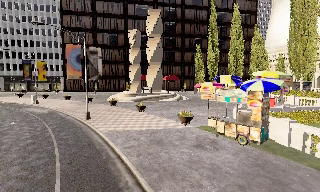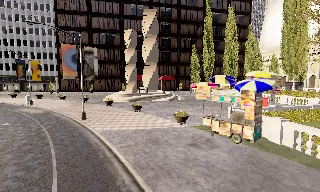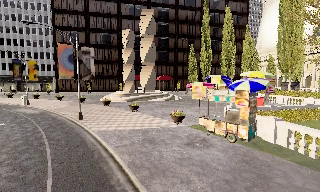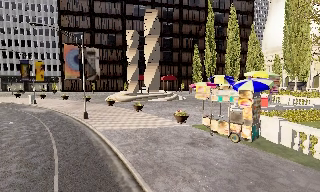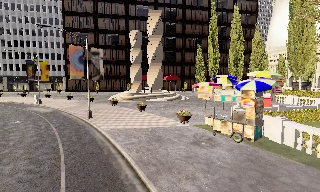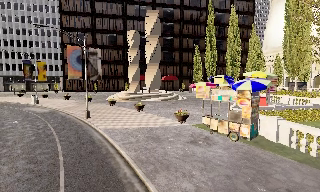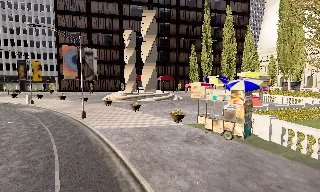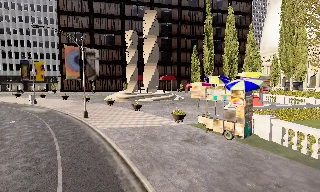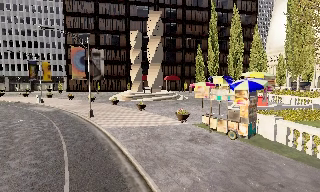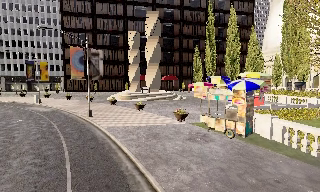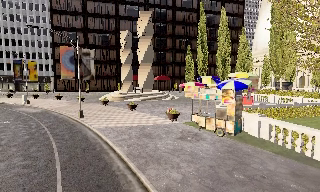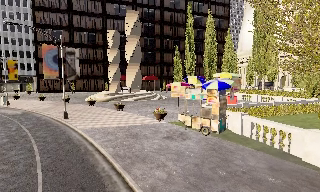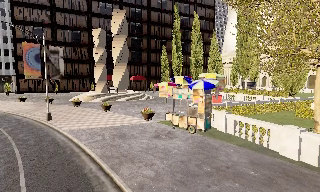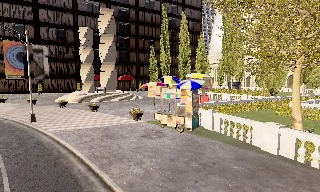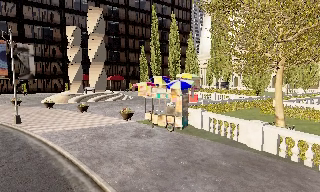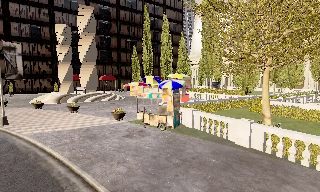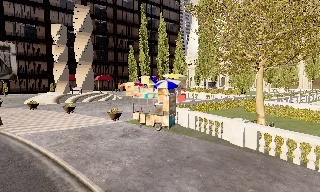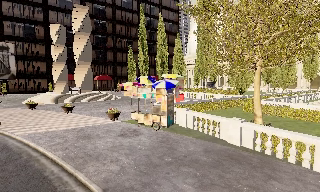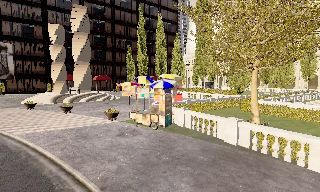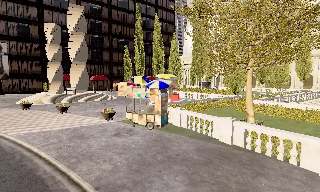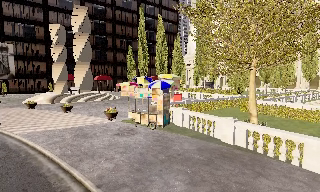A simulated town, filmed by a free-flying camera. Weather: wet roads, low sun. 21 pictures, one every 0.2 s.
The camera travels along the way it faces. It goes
backward.
0.0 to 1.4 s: The camera travels backward, about 1 m, so what stands in front gets smaller.
1.4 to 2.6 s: The scene slides to the left, as the camera pans about 15 degrees to its right. It travels backward, about 0.5 m, so what stands in front gets smaller.
2.6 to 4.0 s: The camera travels backward and to its right, about 1 m, so what stands in front gets smaller.
The film runs backward here.
